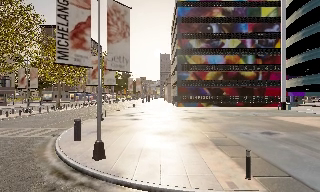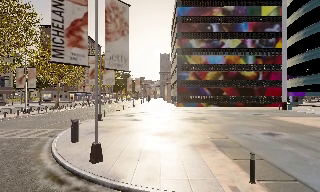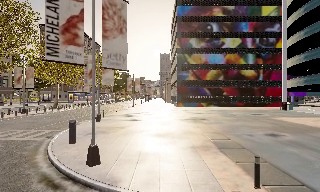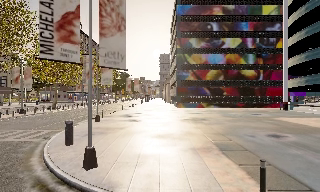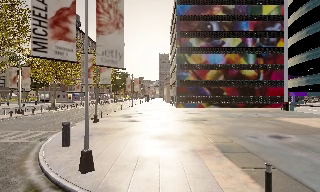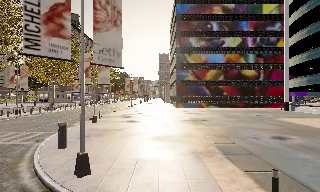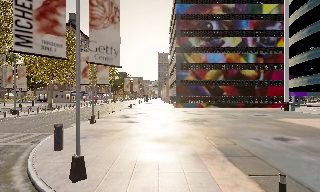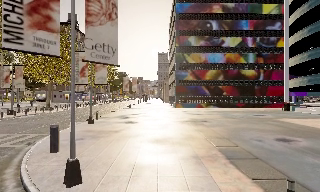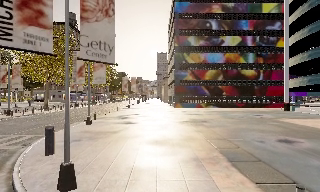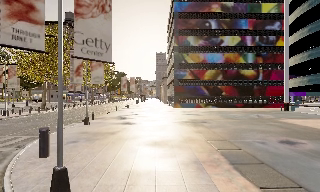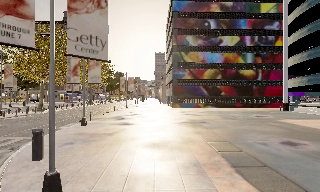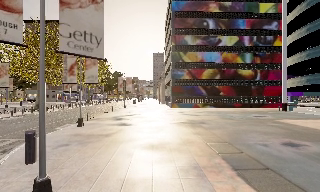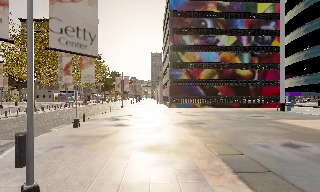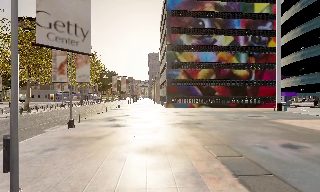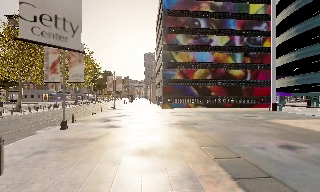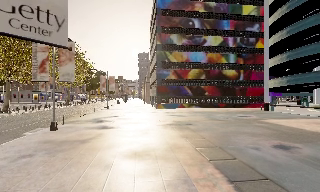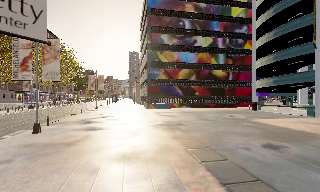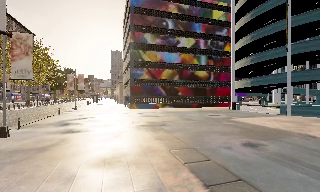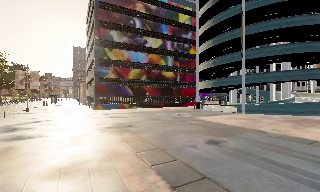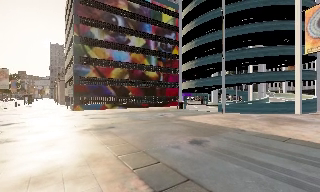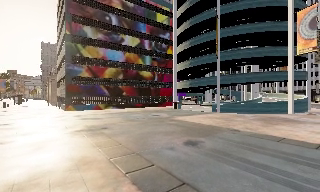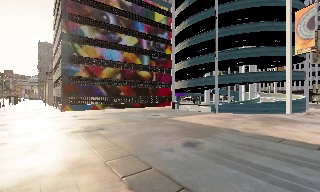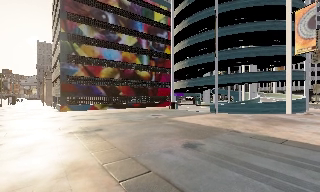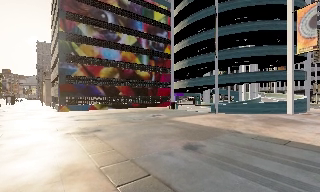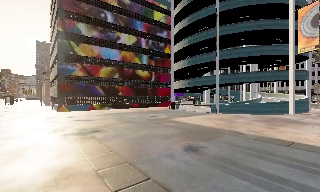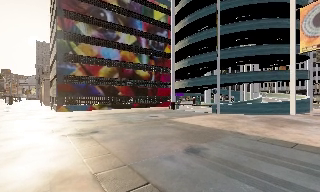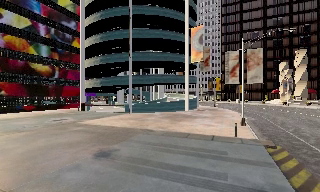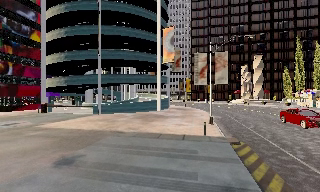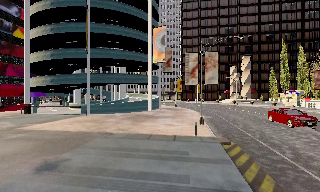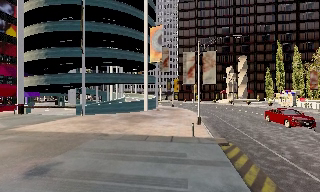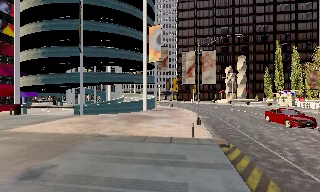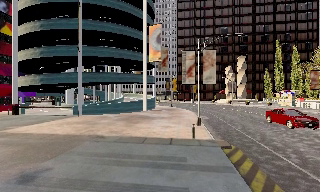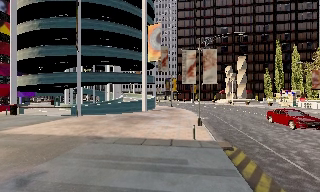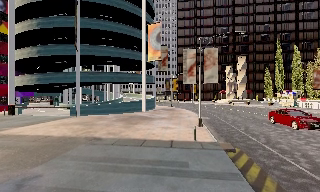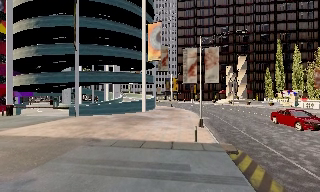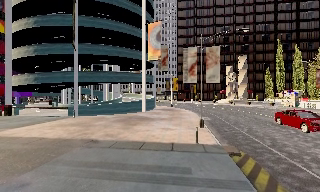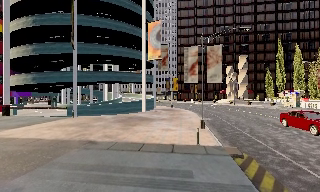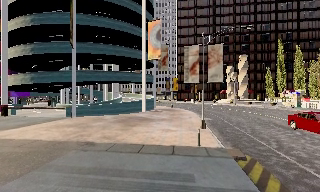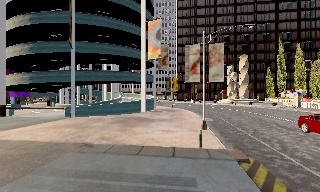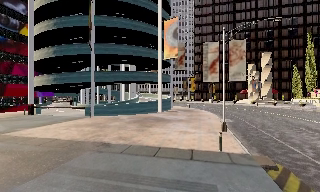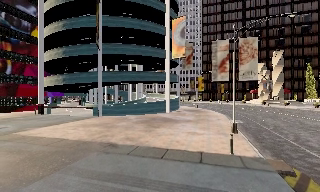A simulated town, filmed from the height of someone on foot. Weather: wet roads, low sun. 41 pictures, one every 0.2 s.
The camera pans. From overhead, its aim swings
clockwise.
The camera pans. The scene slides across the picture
to the left.
0.0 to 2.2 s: The camera travels forward, about 2.5 m, so what stands in front looms larger.
2.2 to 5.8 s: The camera swings to its right by about 80 degrees, and the scene slides to the left. It travels forward, about 4.5 m.
5.8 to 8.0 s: The camera travels forward, about 2.5 m, so what stands in front looms larger.
The film runs forward here.
